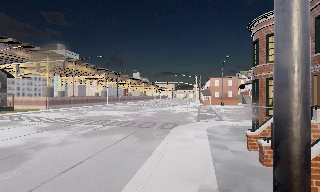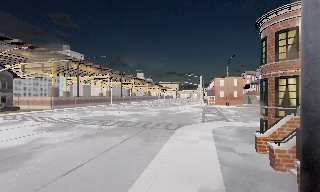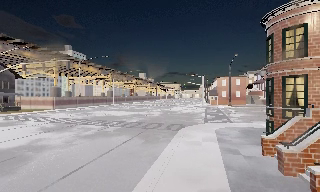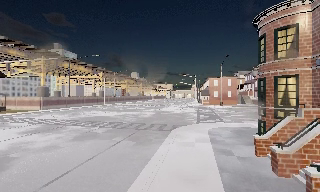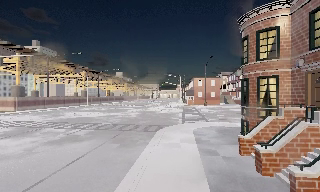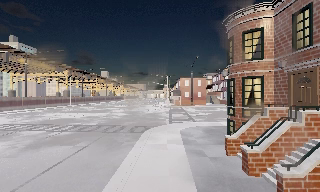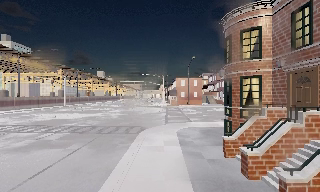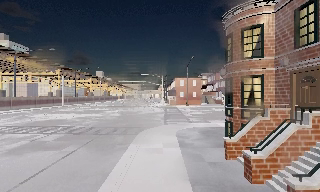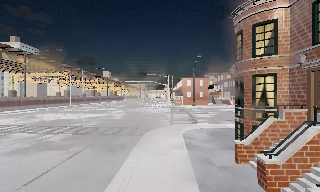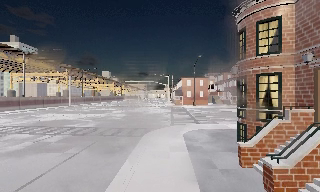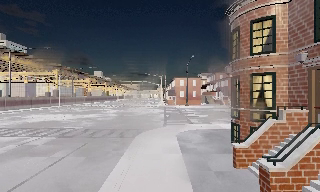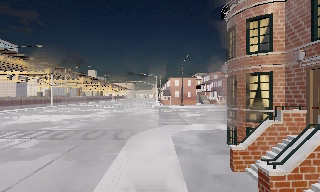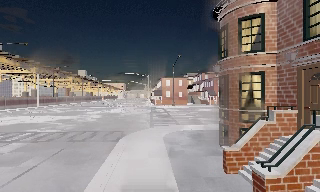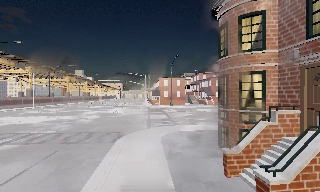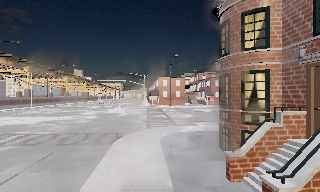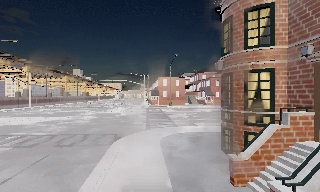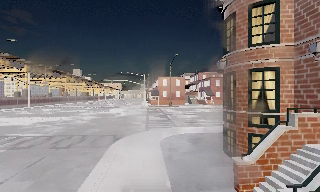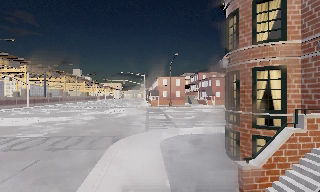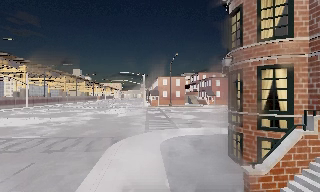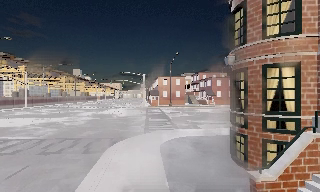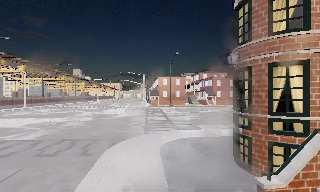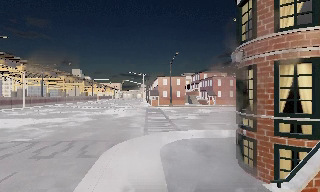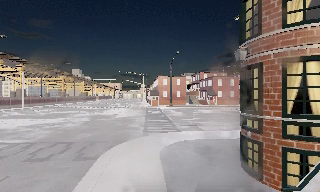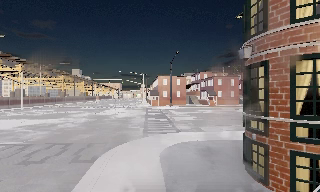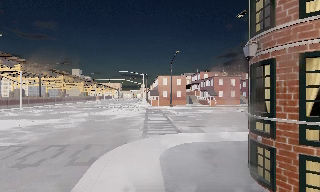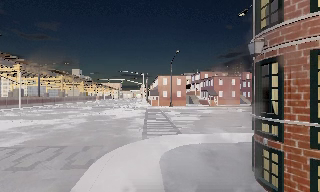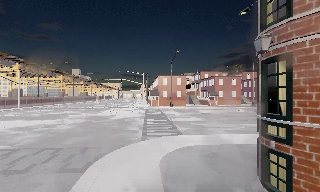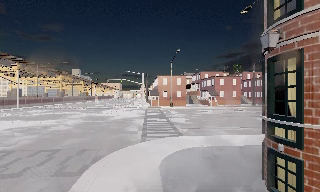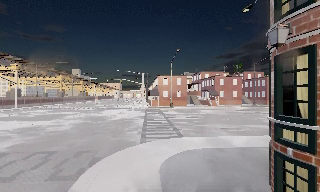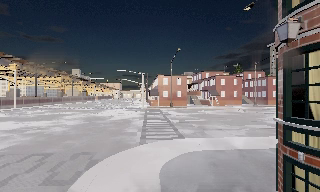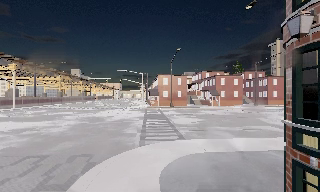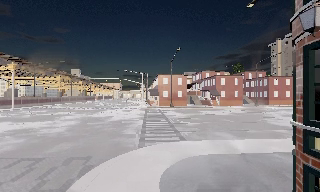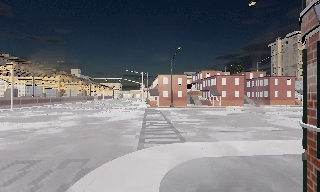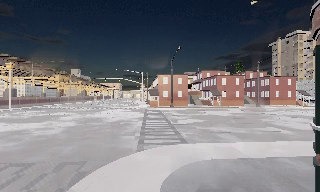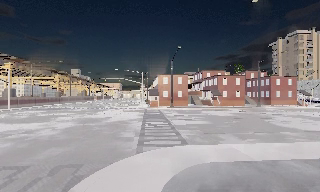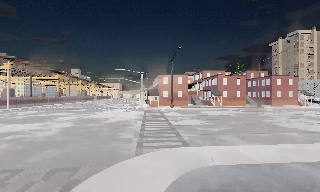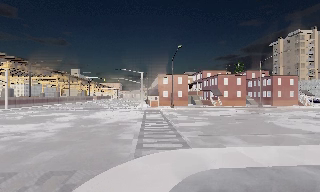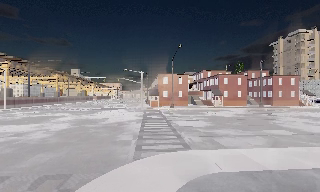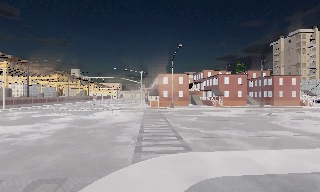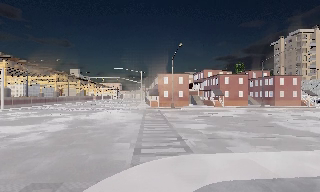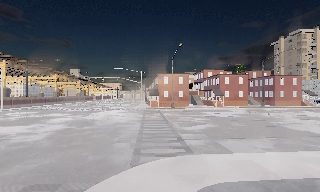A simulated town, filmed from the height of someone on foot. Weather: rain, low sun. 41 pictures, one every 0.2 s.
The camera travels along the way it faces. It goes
forward.
0.0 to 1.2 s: The camera swings to its right by about 10 degrees, and the scene slides to the left. It travels forward, about 1.5 m, so what stands in front looms larger.
1.2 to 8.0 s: The camera travels forward, about 9 m, so what stands in front looms larger.
The film runs forward here.
